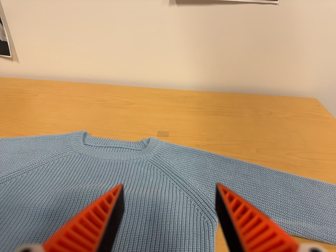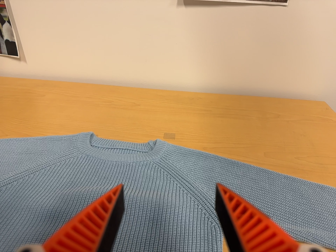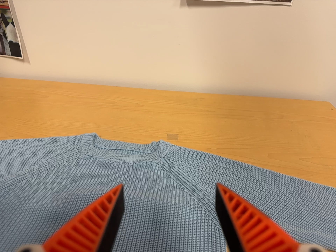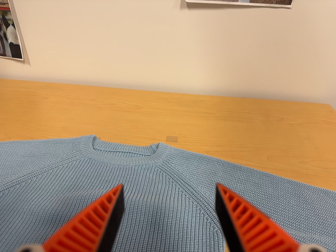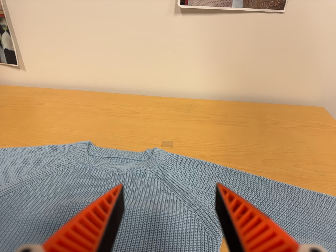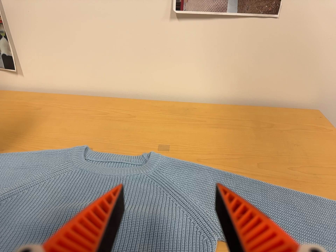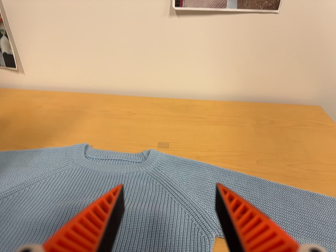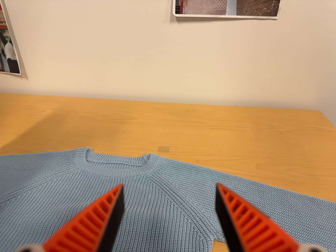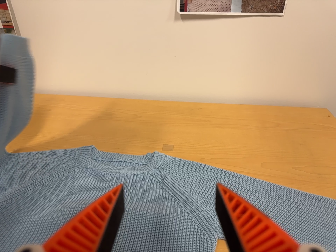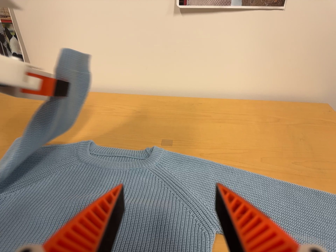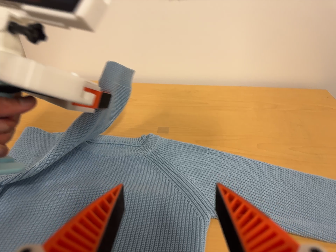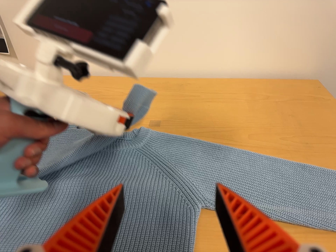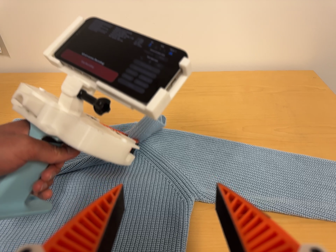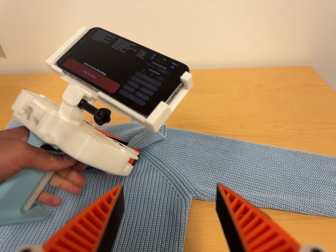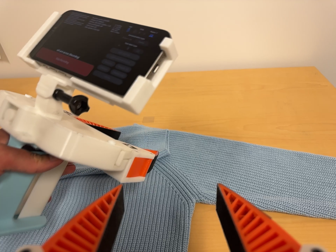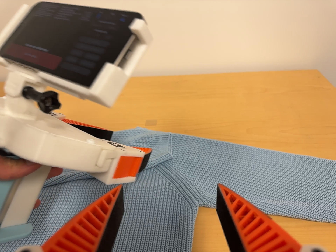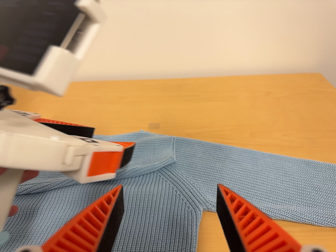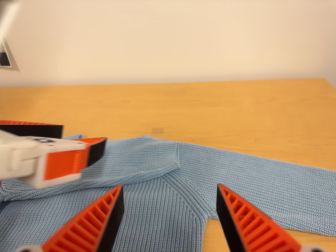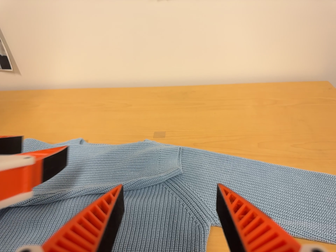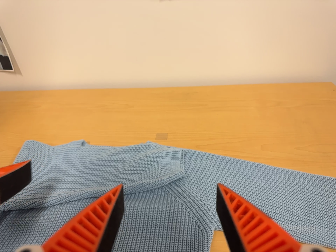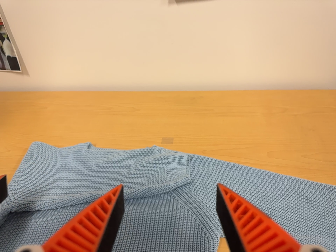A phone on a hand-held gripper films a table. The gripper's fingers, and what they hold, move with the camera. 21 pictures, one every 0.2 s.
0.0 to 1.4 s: The camera shifts only a little, or ends up much as it began.
1.4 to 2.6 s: The camera travels to its right, about 6 cm, so close, fixed things drift to the left.
2.6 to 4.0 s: The camera shifts only a little, or ends up much as it began.
The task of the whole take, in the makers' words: left arm across.
The film runs forward here.
